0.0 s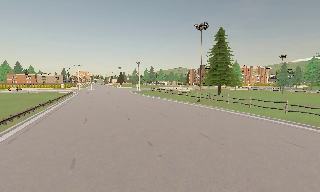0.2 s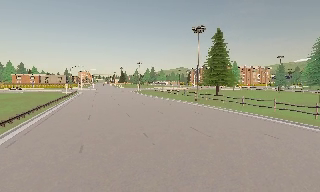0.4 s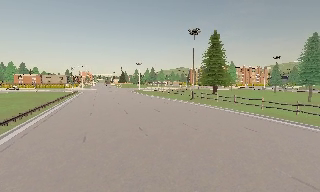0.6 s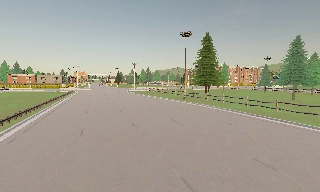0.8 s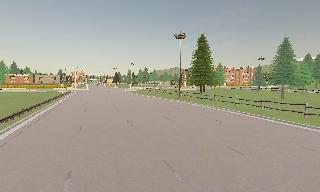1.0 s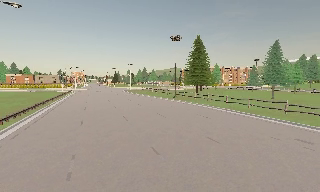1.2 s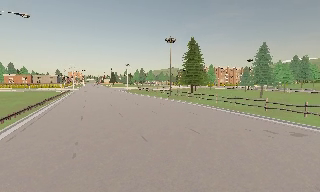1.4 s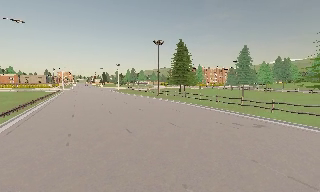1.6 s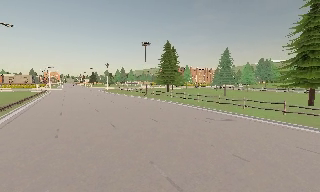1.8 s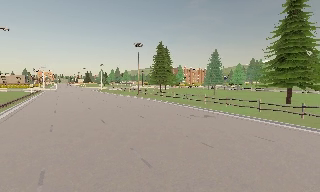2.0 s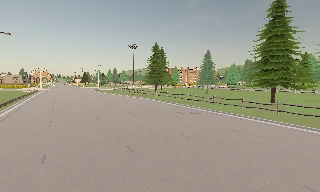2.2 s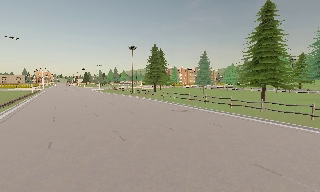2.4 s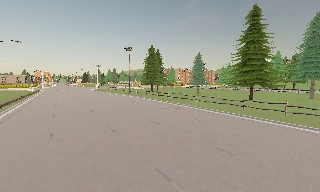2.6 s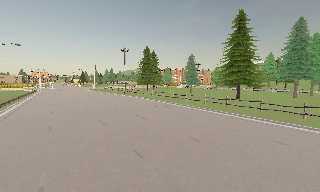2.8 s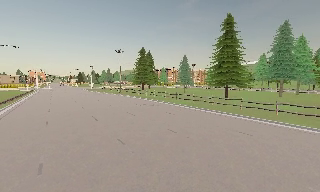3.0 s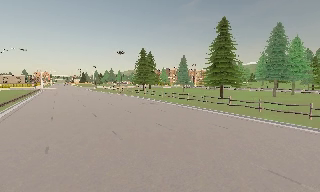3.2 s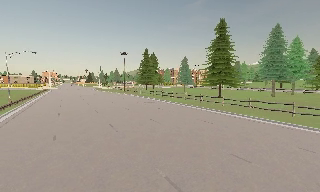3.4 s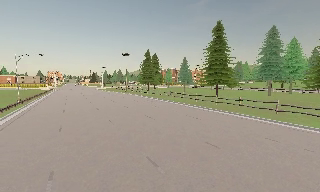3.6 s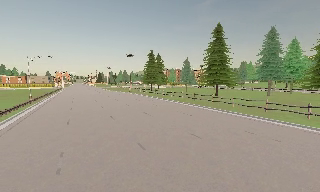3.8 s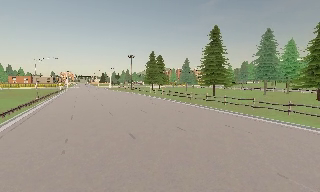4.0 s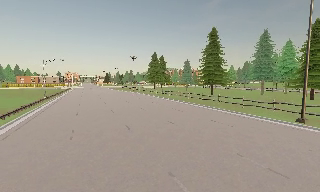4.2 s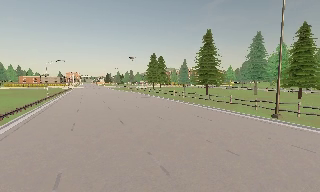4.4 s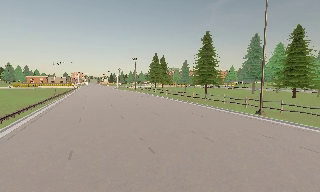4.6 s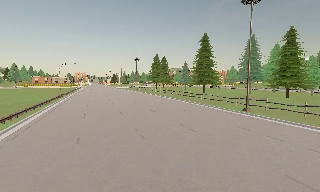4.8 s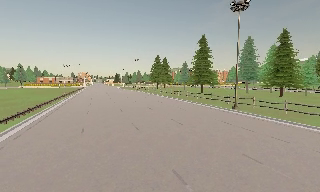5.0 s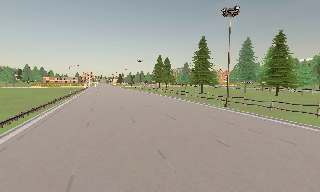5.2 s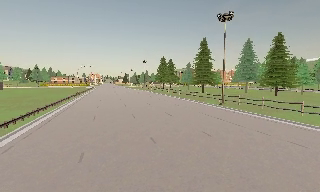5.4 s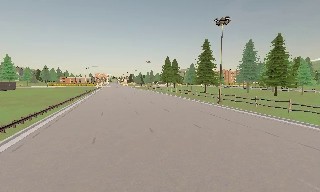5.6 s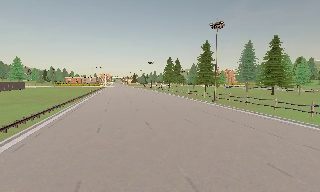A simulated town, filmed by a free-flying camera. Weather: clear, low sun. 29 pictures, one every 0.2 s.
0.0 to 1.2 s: The camera travels backward, about 9 m, so what stands in front gets smaller.
1.2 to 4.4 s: The camera travels backward and to its right, about 30 m, so what stands in front gets smaller.
4.4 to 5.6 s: The camera travels backward, about 11 m, so what stands in front gets smaller.
The film runs forward here.
